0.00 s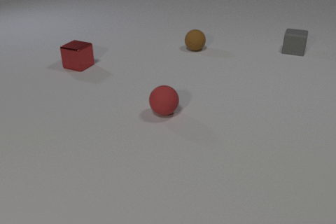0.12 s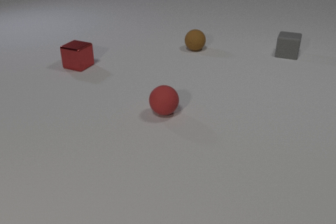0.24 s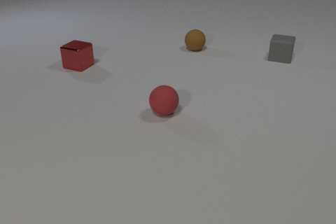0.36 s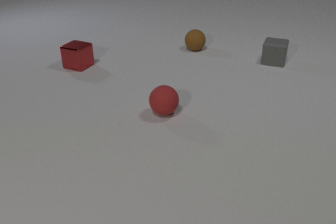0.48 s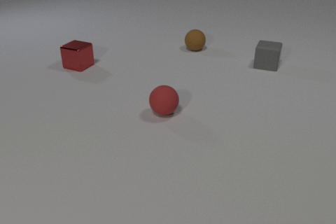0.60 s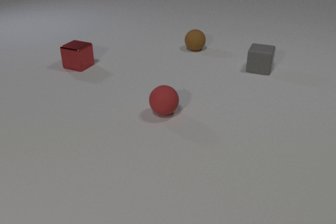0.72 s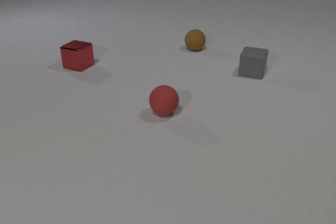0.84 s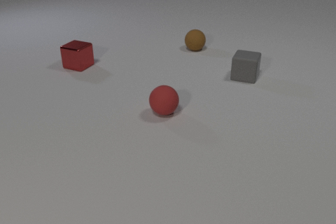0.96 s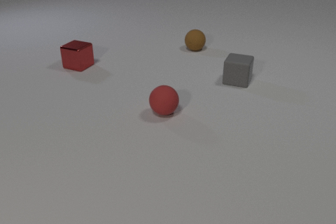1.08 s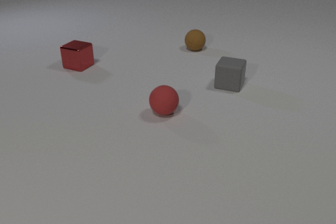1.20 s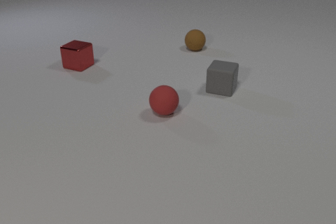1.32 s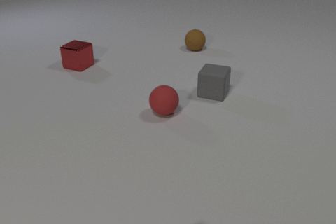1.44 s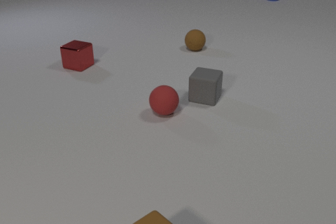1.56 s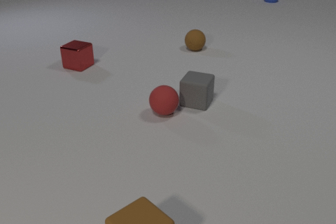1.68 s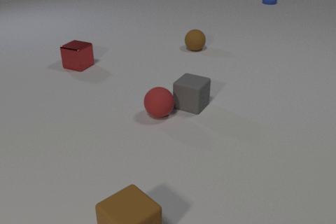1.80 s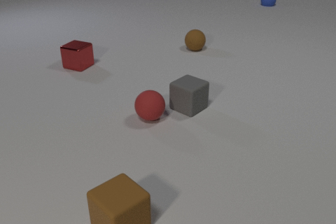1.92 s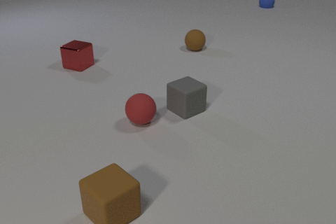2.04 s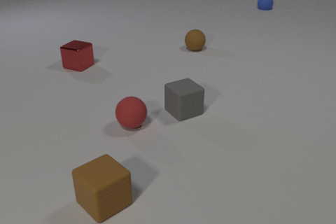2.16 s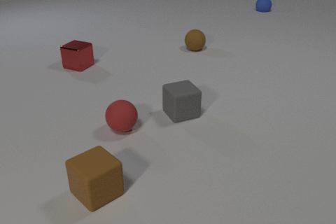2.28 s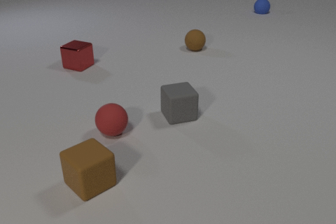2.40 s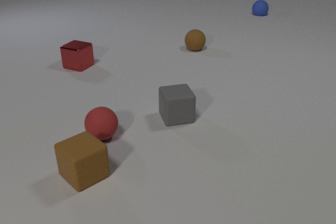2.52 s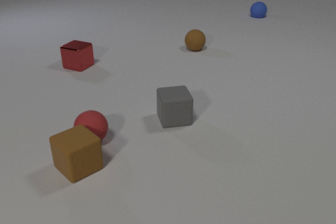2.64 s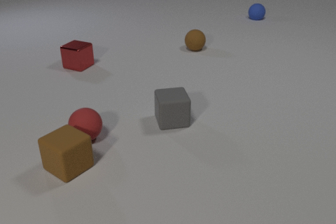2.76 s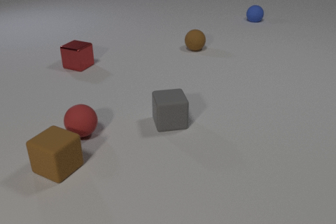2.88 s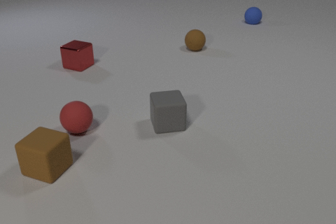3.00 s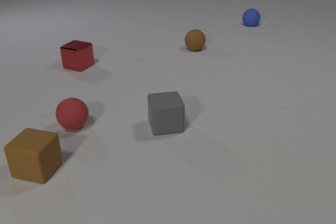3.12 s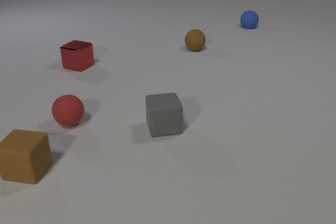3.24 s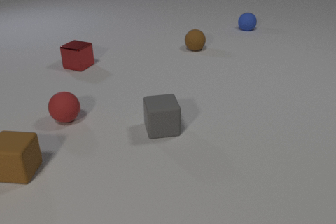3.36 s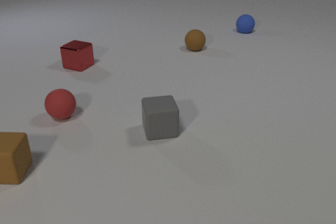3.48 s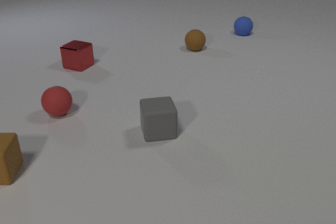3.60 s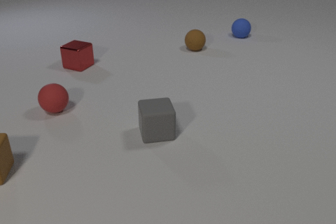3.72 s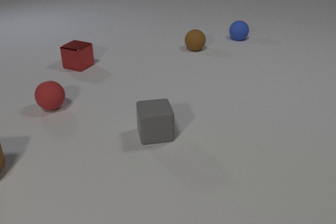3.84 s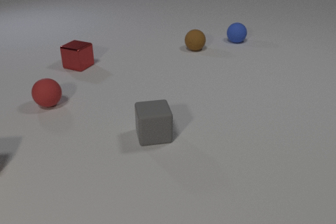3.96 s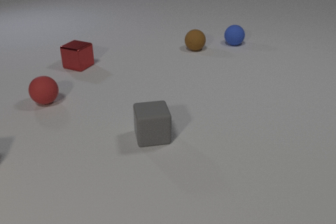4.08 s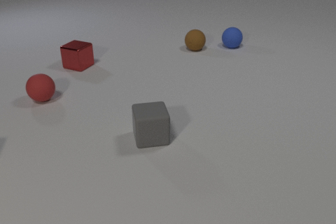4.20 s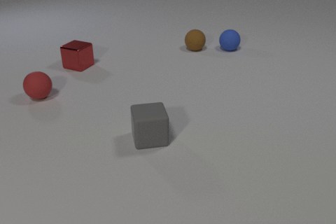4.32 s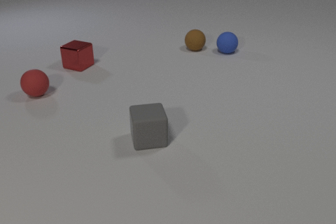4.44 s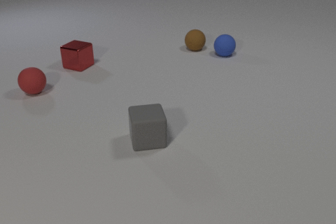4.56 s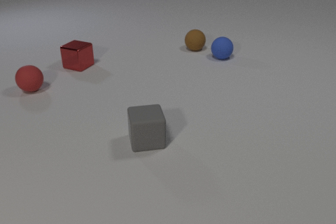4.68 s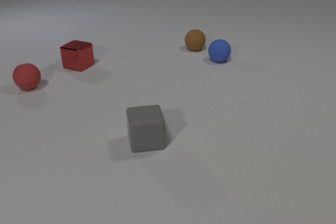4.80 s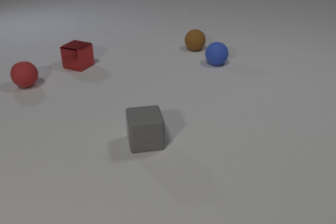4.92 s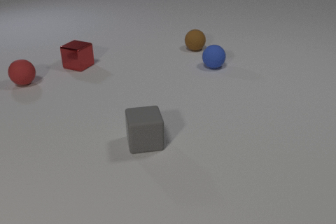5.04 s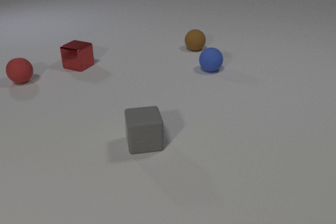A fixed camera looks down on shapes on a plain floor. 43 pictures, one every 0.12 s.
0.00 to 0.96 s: The gray rubber cube slides toward the camera and to the left.
0.96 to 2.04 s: The gray rubber cube slides toward the camera and to the left, spins clockwise seen from above by about 30 degrees, its near face sliding to the left. The red rubber sphere rolls to the left and toward the camera. The blue rubber sphere comes in at the top edge, rolls toward the camera. The brown rubber cube comes in at the bottom edge, slides away from the camera and to the left. The gray rubber cube and the red rubber sphere collide.
2.04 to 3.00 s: The gray rubber cube slides toward the camera and to the left. The red rubber sphere rolls to the left. The blue rubber sphere rolls toward the camera. The brown rubber cube slides away from the camera and to the left, spins counterclockwise seen from above by about 30 degrees, its near face sliding to the right. The red rubber sphere and the brown rubber cube collide.
3.00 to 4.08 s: The gray rubber cube slides toward the camera and to the left. The red rubber sphere rolls away from the camera and to the left. The blue rubber sphere rolls toward the camera. The brown rubber cube slides to the left, spins so that its near face slides to the right, counterclockwise seen from above, leaves at the left edge.
4.08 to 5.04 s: The gray rubber cube slides toward the camera. The red rubber sphere rolls away from the camera. The blue rubber sphere rolls toward the camera.
How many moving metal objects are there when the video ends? 0.
What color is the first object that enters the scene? blue.
What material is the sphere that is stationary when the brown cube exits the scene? rubber.
